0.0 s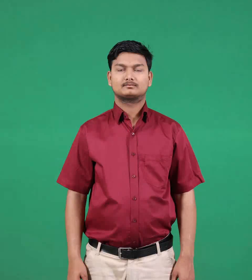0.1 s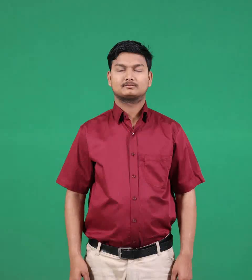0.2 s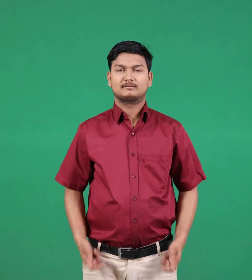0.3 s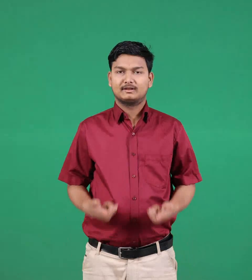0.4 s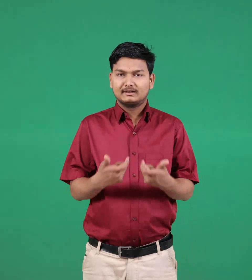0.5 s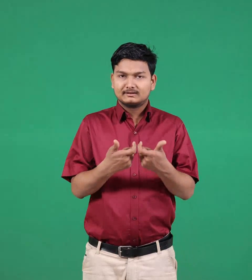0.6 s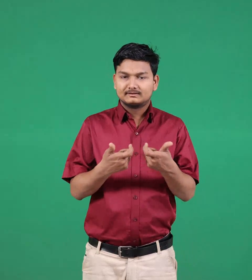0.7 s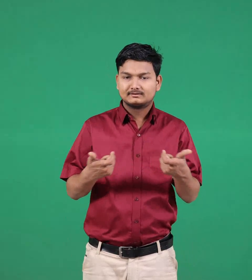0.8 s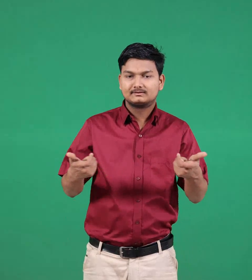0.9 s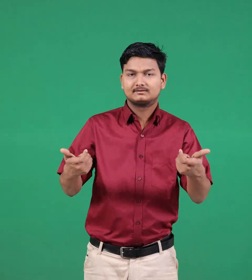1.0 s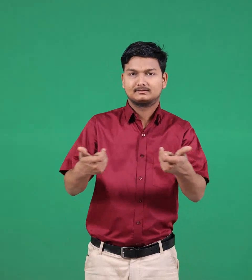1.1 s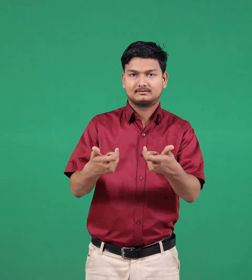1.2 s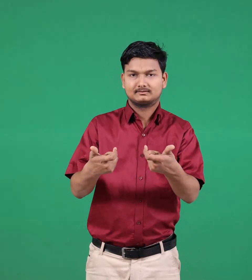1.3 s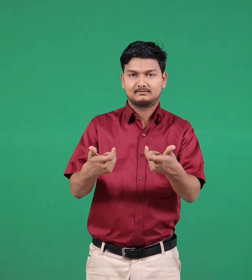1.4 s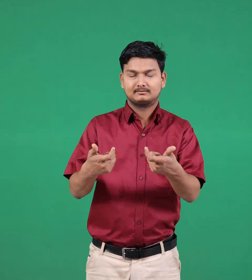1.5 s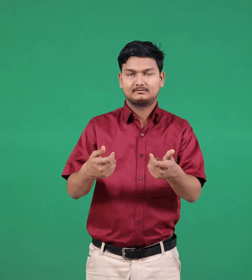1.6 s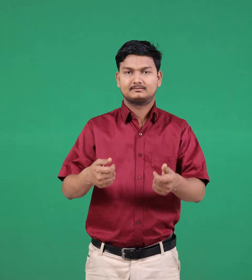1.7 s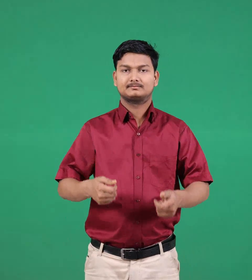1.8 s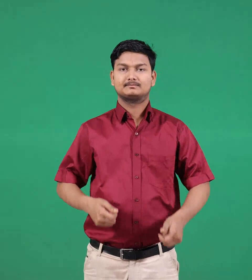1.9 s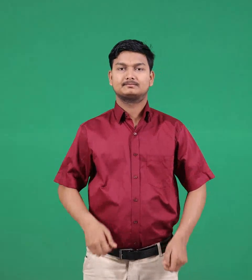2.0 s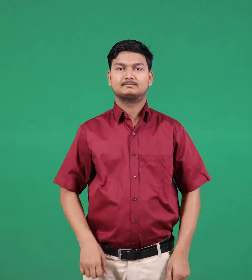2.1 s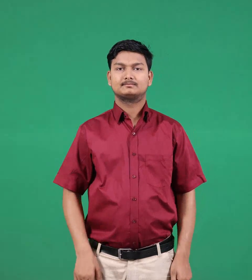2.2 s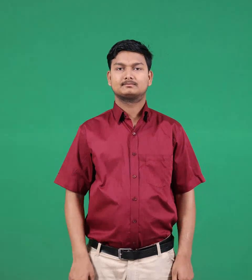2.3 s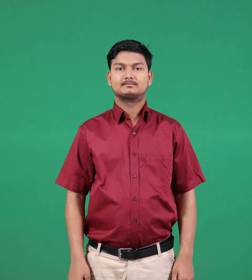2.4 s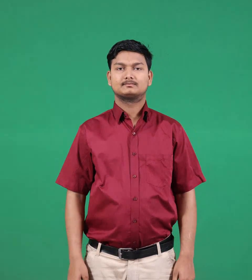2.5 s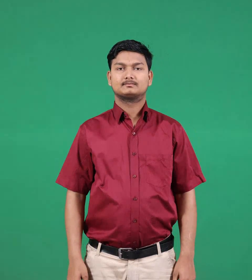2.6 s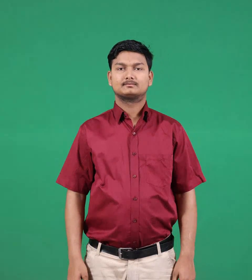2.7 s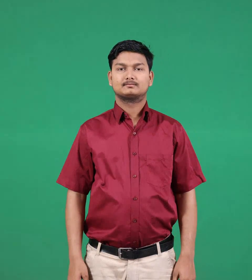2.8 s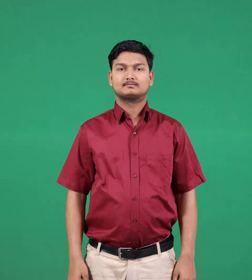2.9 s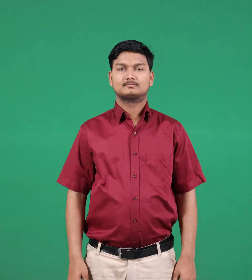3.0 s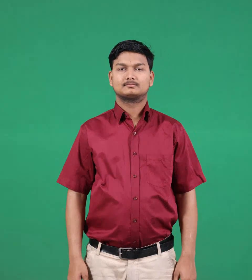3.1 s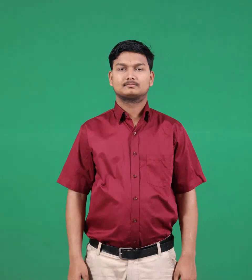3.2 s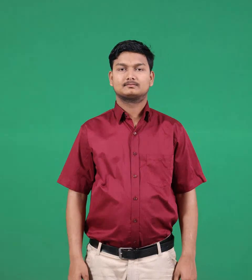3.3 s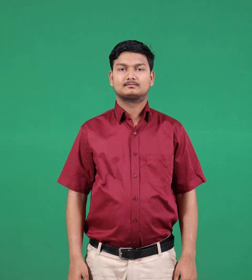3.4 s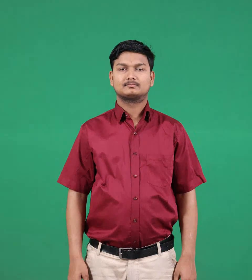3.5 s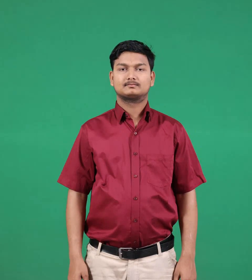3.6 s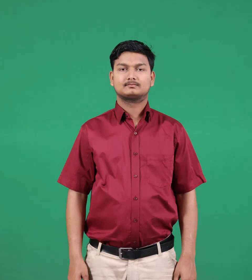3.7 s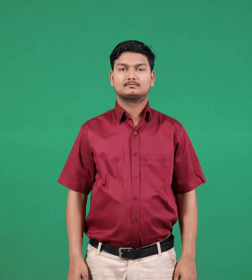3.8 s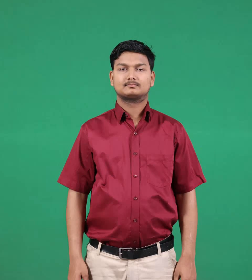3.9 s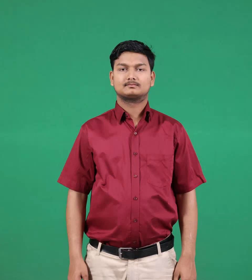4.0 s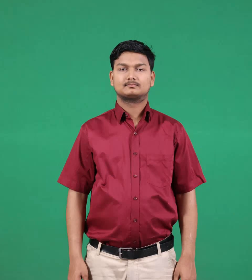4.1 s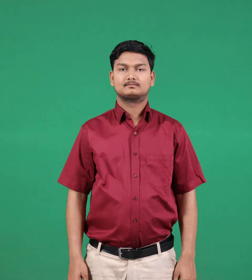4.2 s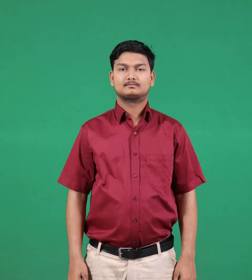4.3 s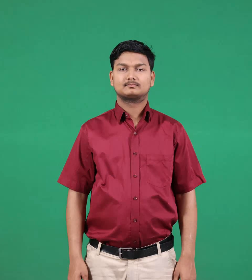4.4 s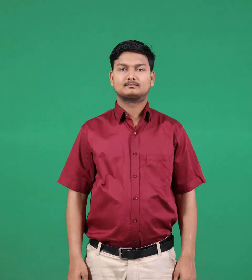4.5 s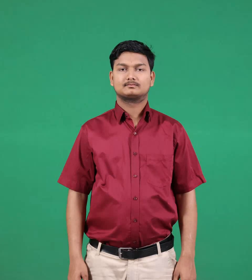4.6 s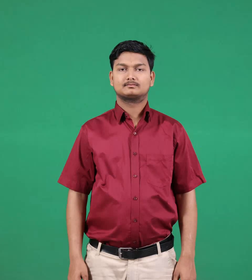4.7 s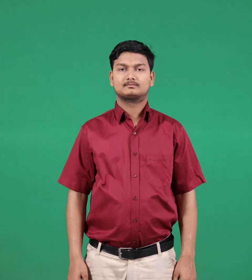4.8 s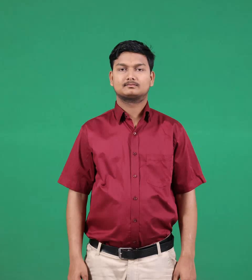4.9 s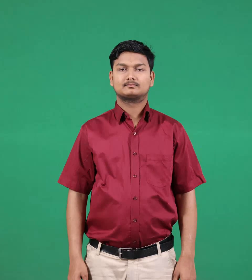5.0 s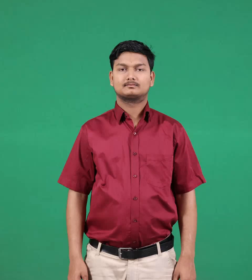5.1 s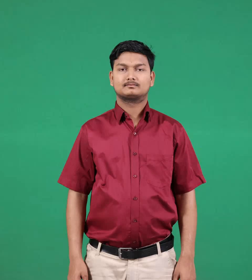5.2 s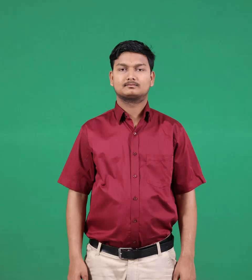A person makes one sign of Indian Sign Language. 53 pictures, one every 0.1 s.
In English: congress
